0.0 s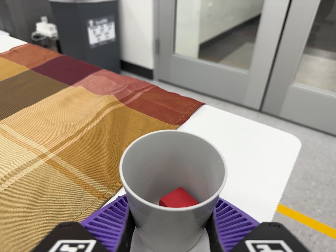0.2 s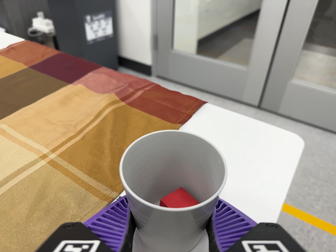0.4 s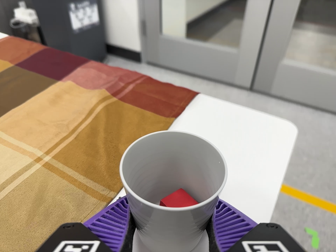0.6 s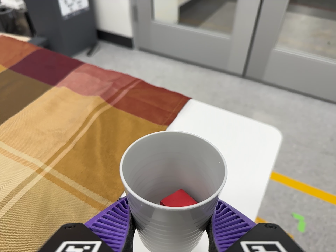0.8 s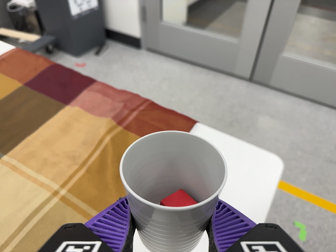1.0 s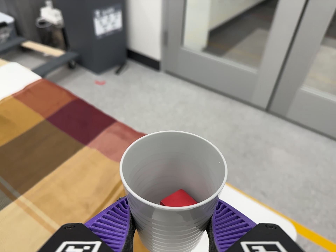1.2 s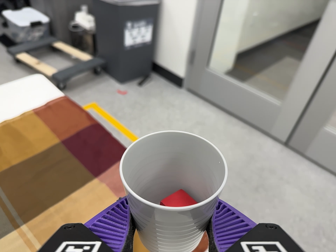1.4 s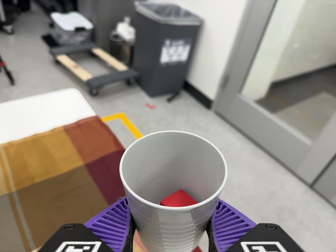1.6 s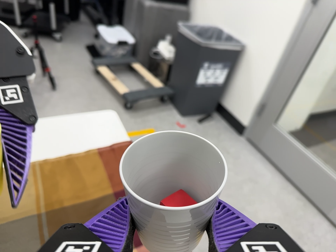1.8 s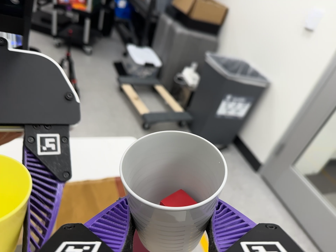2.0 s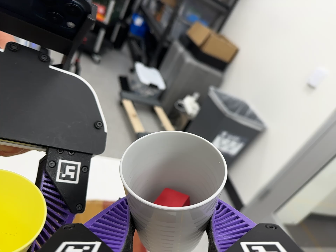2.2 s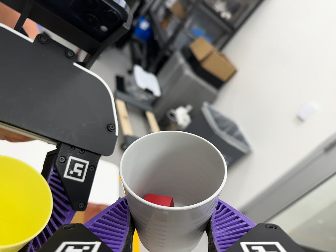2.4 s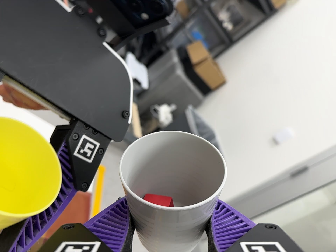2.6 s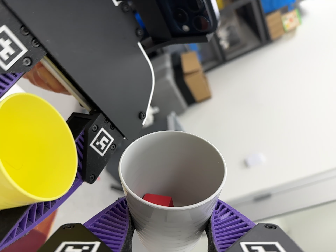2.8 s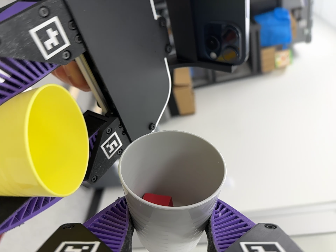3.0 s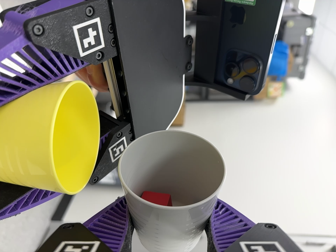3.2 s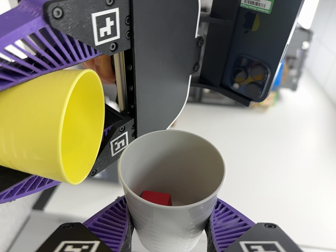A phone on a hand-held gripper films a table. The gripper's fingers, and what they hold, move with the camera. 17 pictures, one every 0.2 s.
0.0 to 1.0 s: The camera travels toward the top of its view, about 16 cm, so close, fixed things drift downward.
1.0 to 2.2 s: The camera swings to its left by about 15 degrees, and the scene slides to the right. It travels toward the top of its view and to its left, about 28 cm, so close, fixed things drift downward. Its aim tips toward the top of its view by about 20 degrees, and the scene shifts downward. It rolls about its line of sight by about 55 degrees, and the scene rotates clockwise.
2.2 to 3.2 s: The camera pans to its right by about 20 degrees. It travels to its left, about 12 cm. It rolls about its line of sight by about 50 degrees, and the scene rotates clockwise.
The film runs forward here.
